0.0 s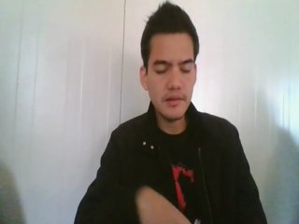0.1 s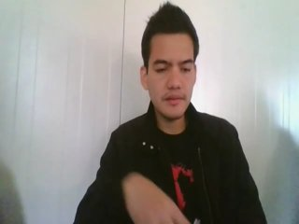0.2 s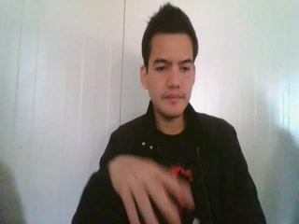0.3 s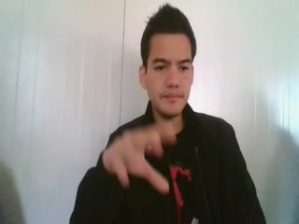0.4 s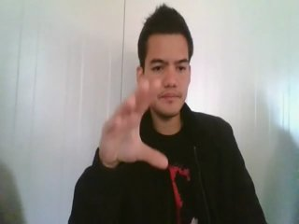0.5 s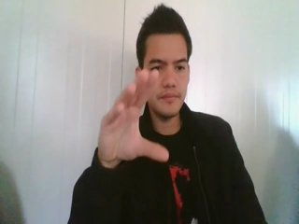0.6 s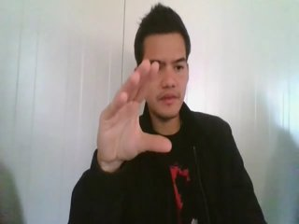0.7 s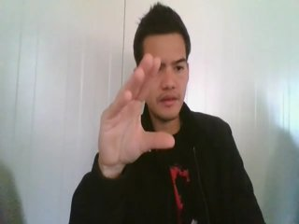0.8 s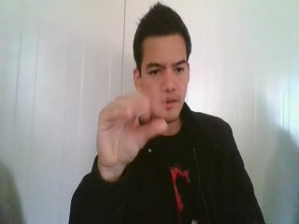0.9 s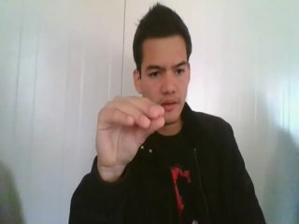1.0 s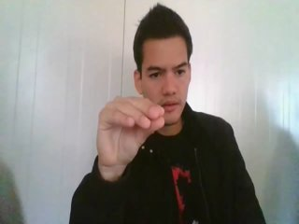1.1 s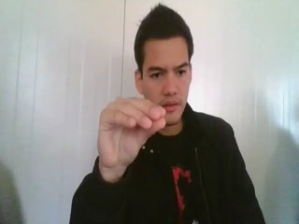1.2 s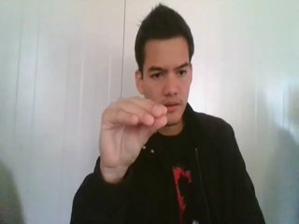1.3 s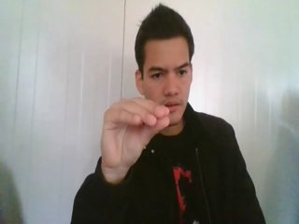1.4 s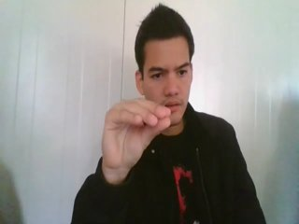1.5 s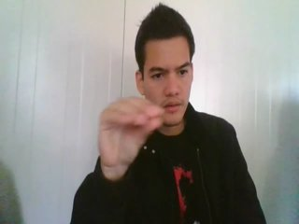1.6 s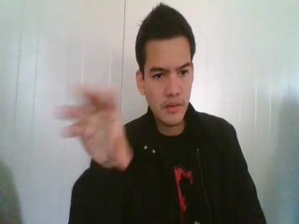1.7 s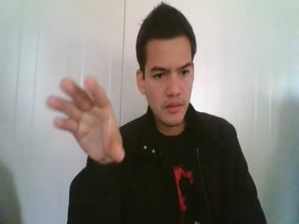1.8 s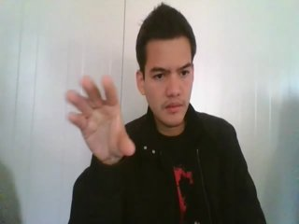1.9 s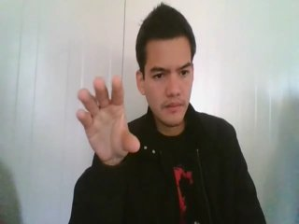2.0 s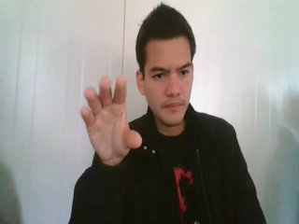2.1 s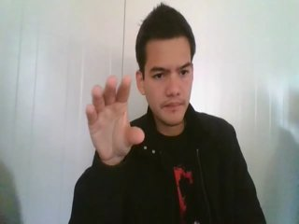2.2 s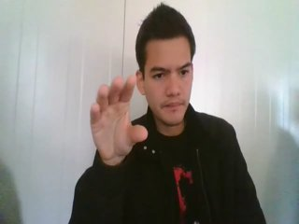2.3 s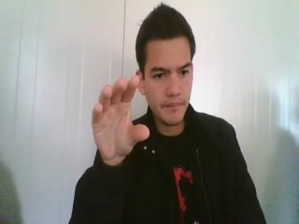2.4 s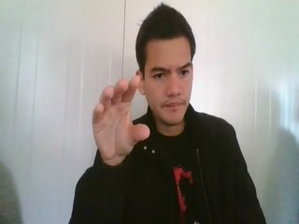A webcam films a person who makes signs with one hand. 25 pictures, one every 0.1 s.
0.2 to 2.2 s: On the screen the hand sweeps to the left. The name of the sign: Throw right.
